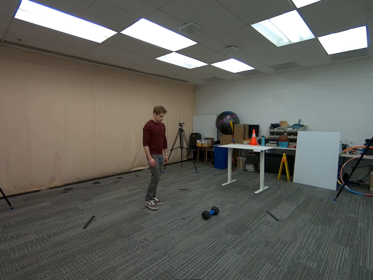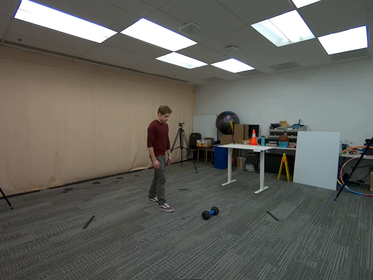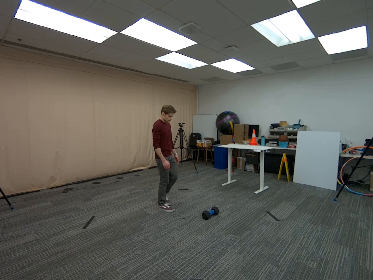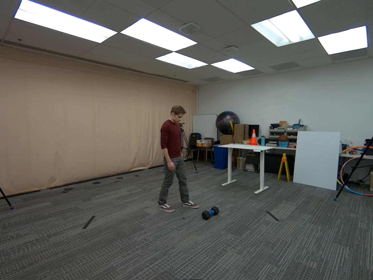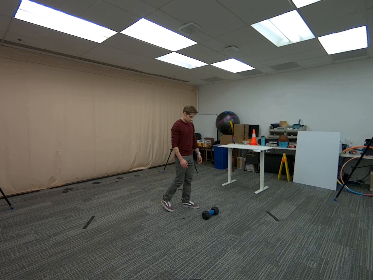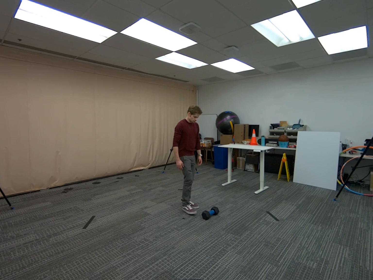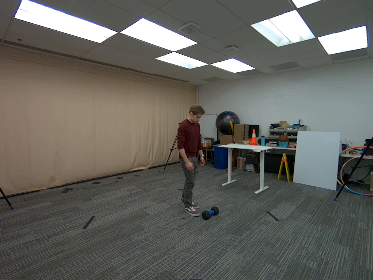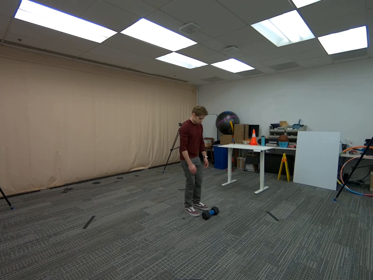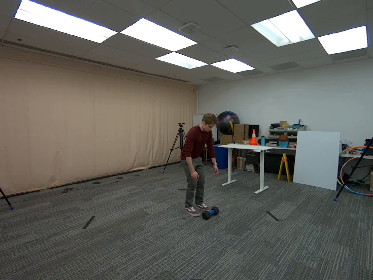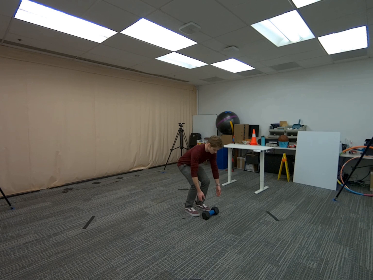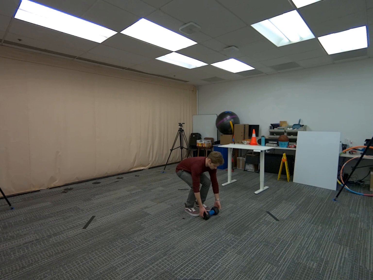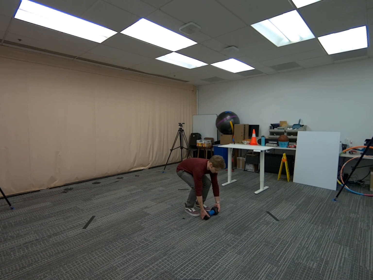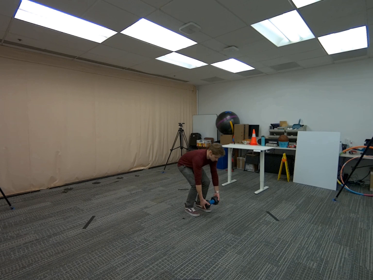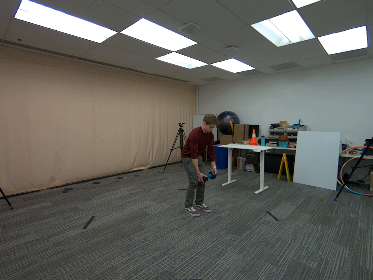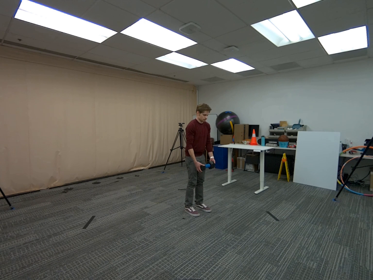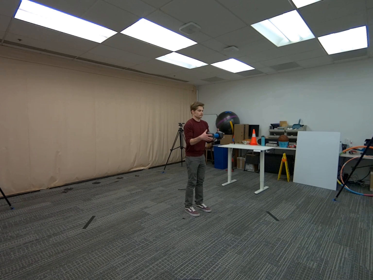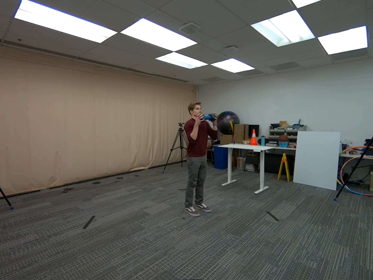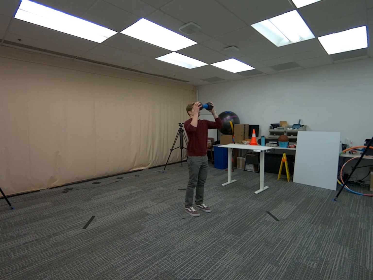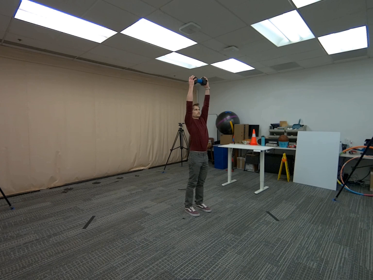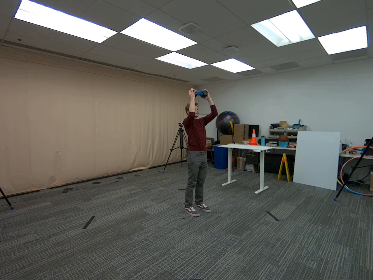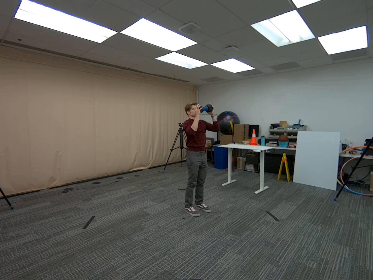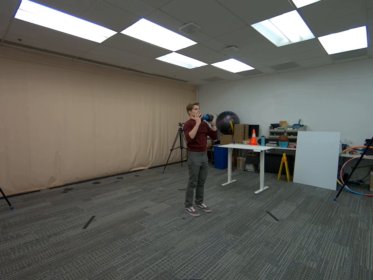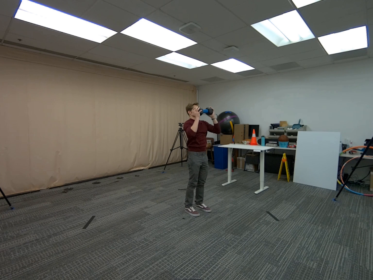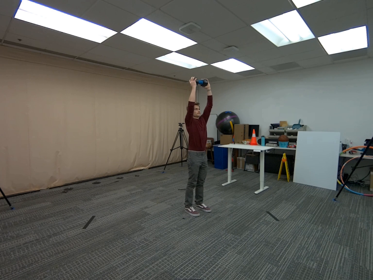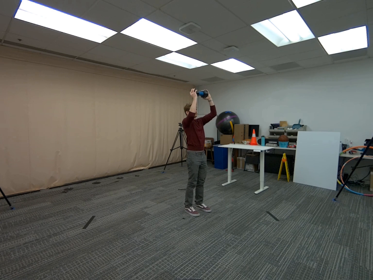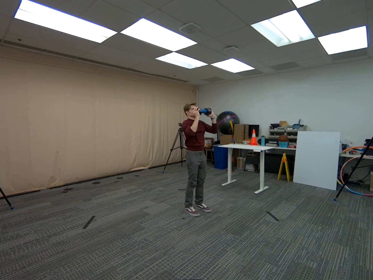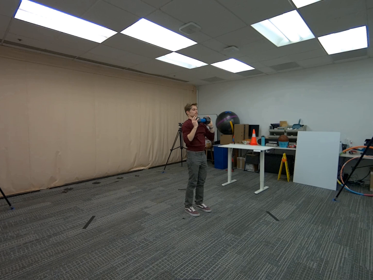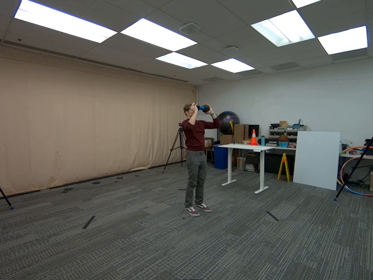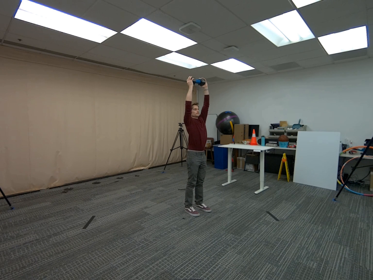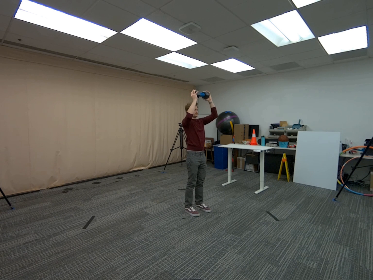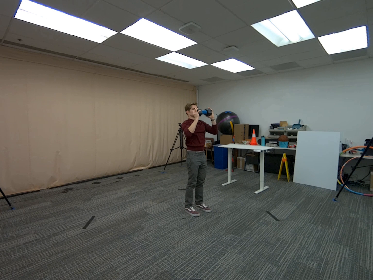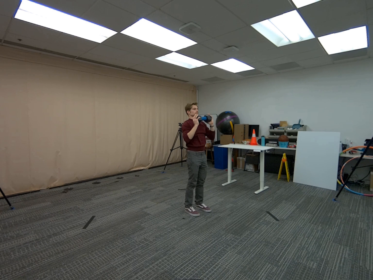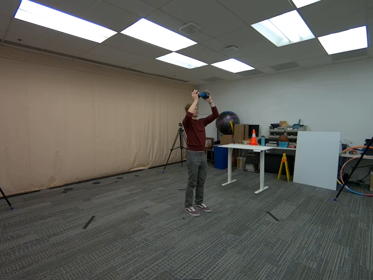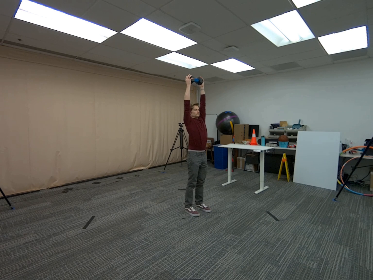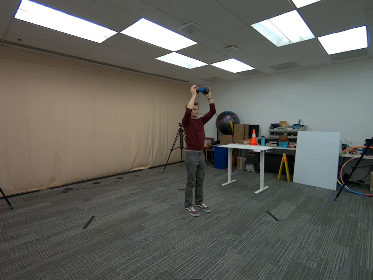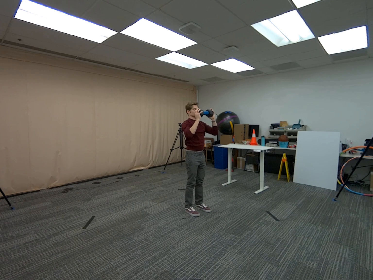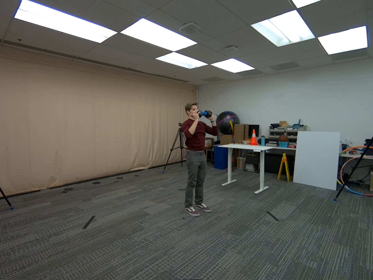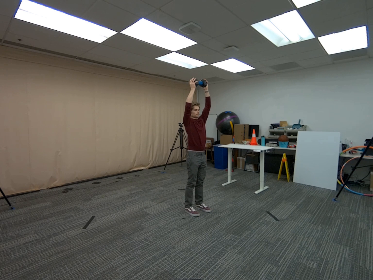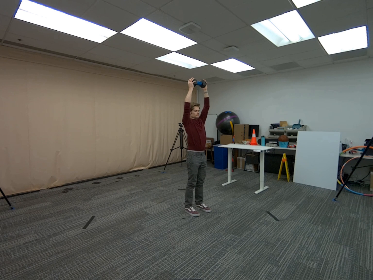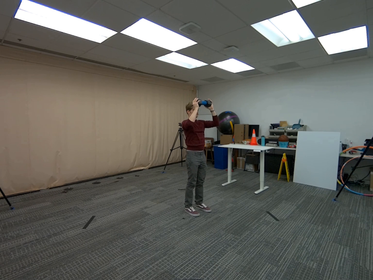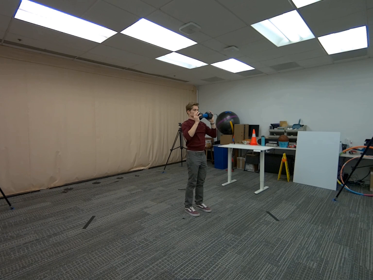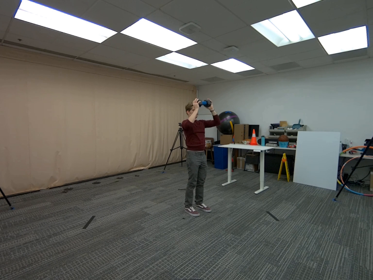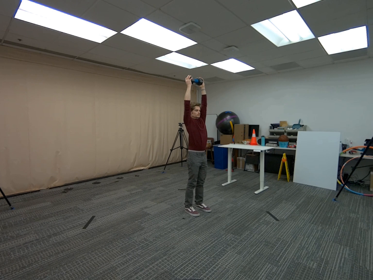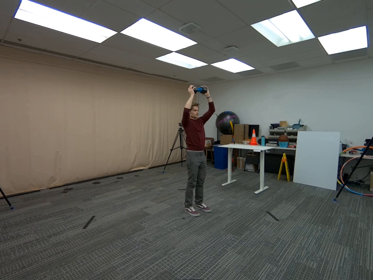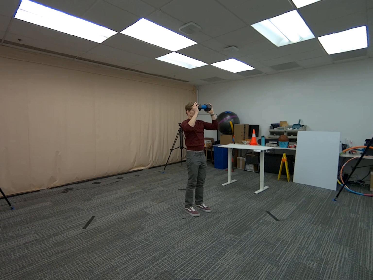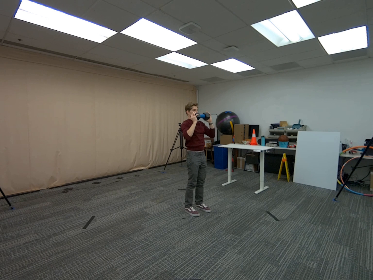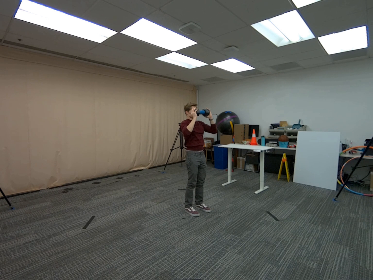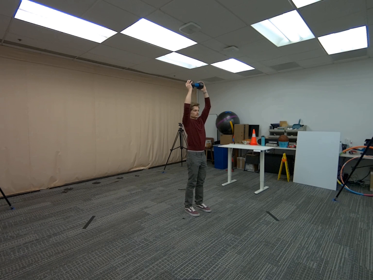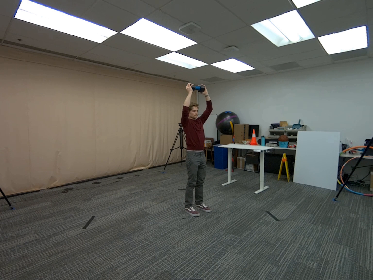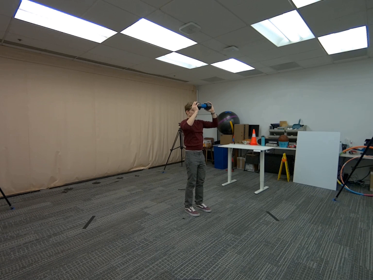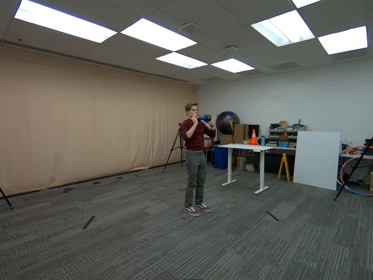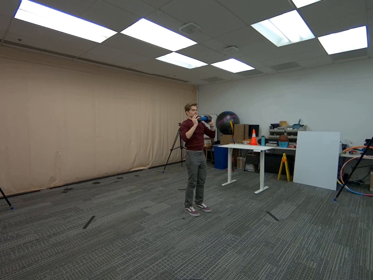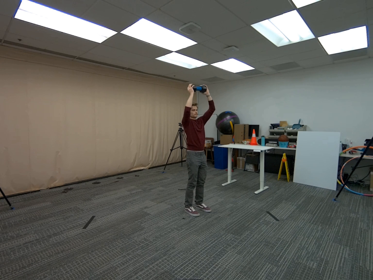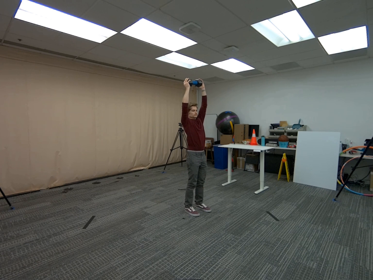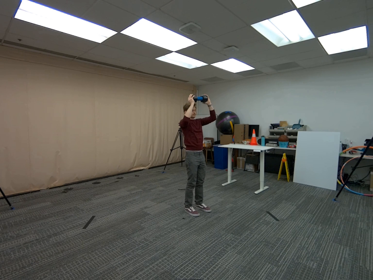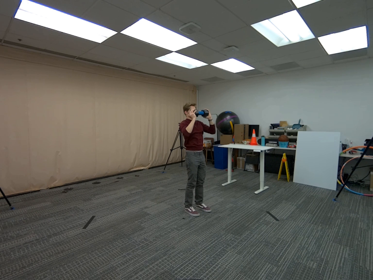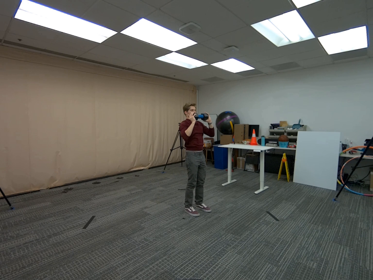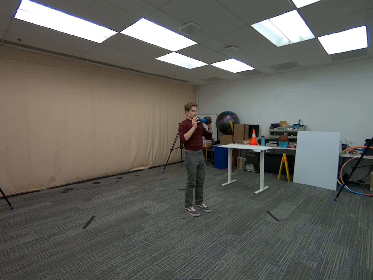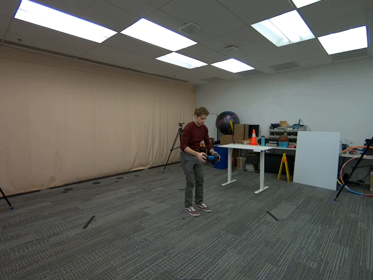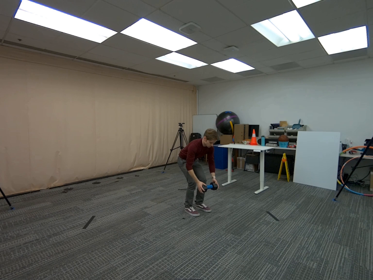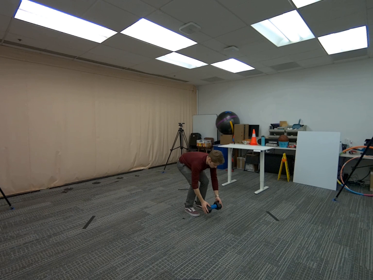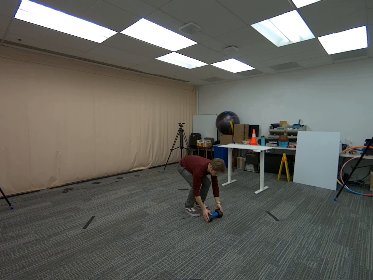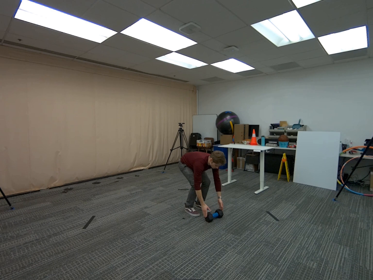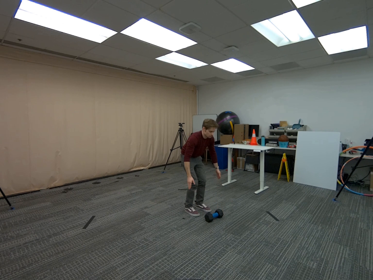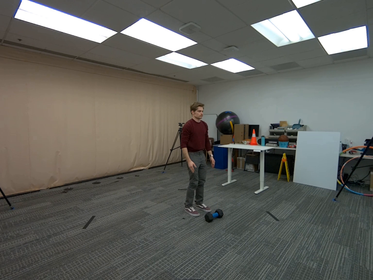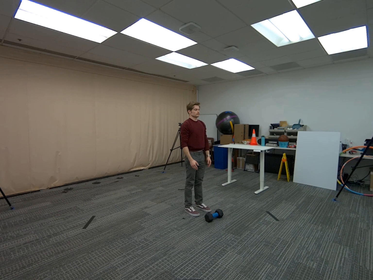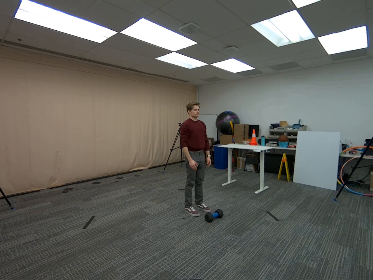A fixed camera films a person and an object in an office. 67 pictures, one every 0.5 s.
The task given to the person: Walk to the dumbbell and grasp it with both hands. Lift the dumbbell to shoulder height, then press it overhead until your arms are extended. Lower the dumbbell back to shoulder height and repeat the movement continuously. When finished, carefully lower the dumbbell and place it back on the ground.
